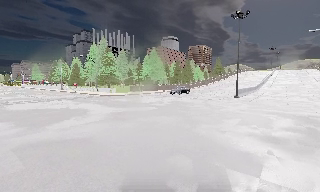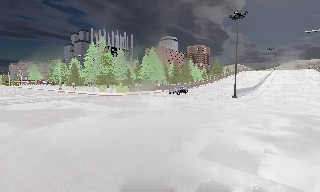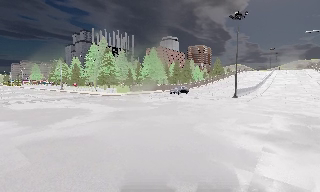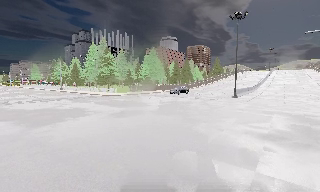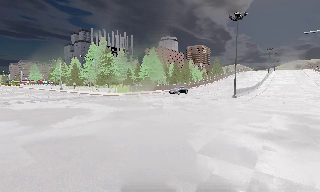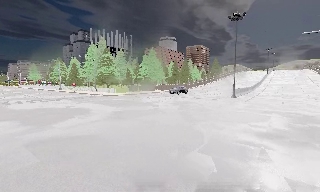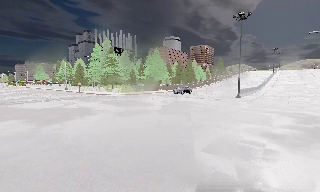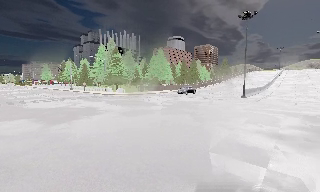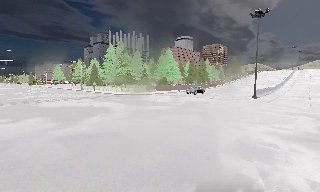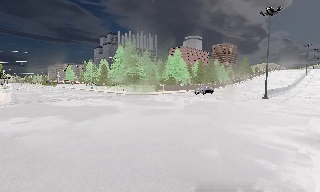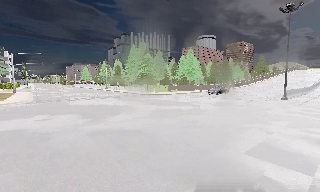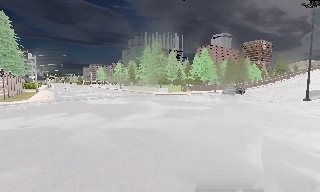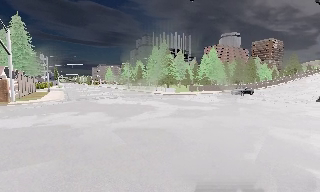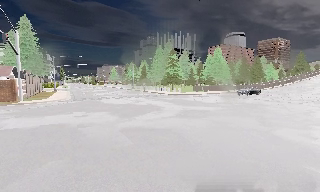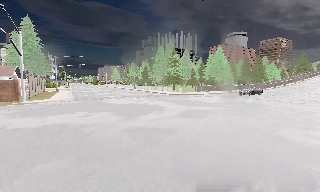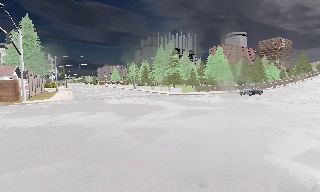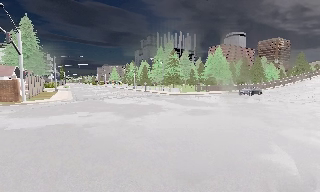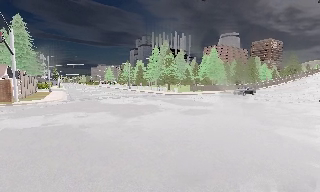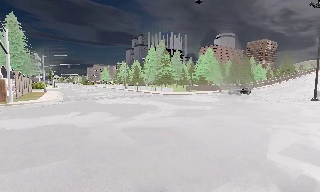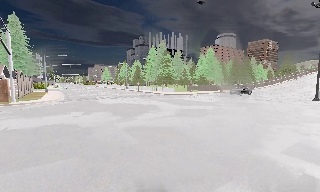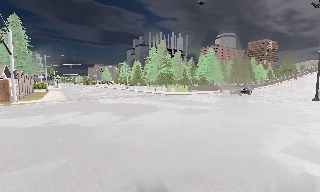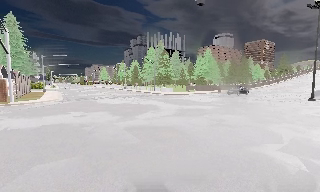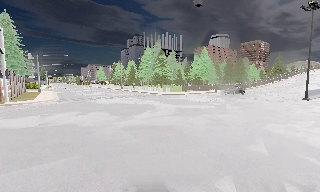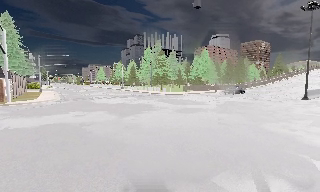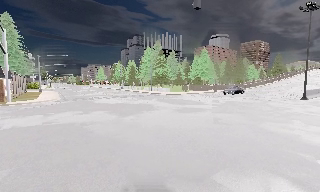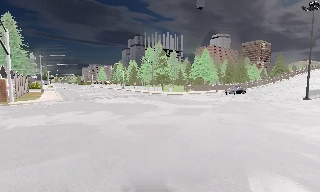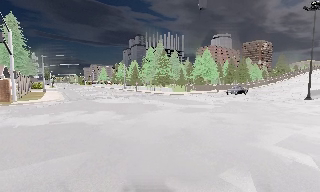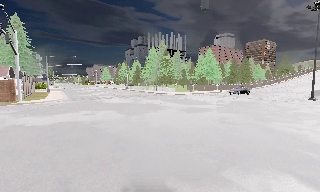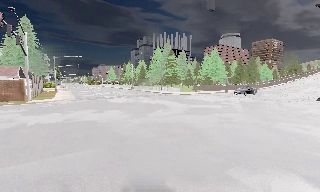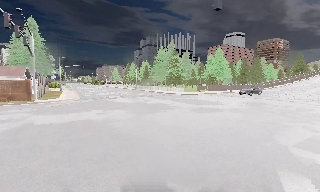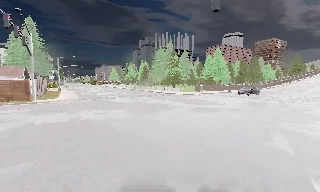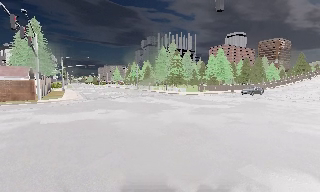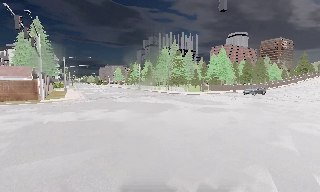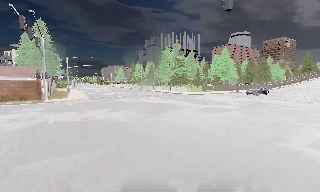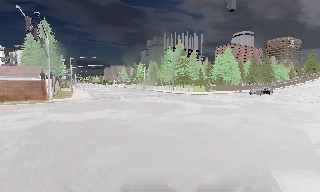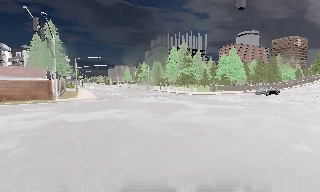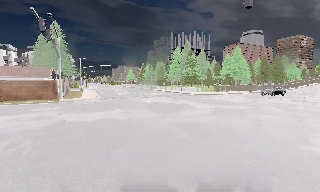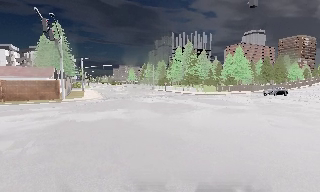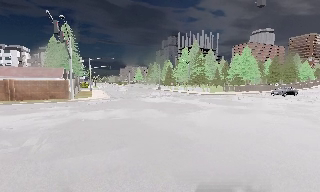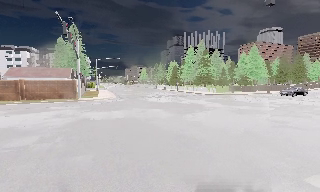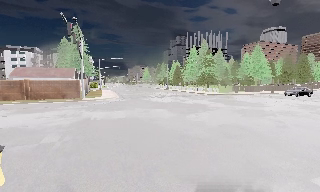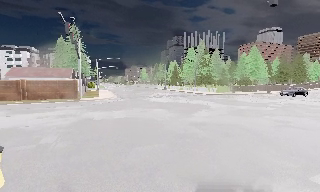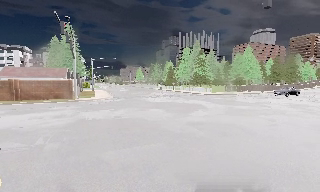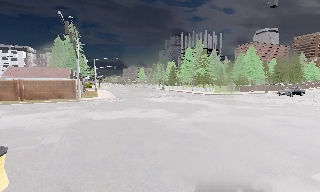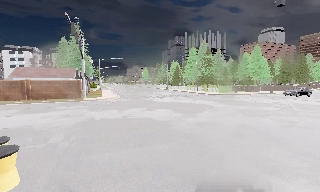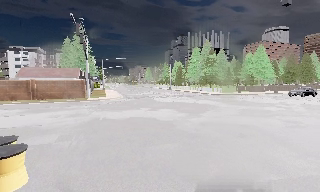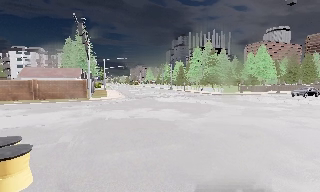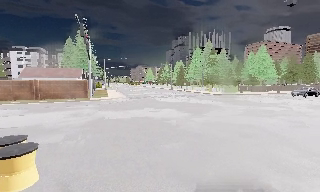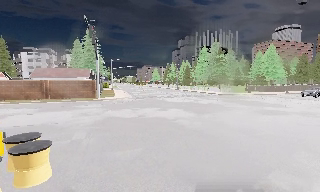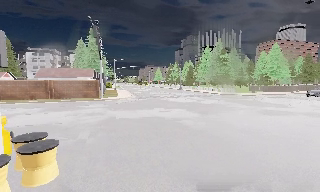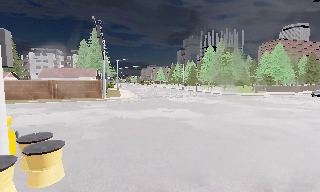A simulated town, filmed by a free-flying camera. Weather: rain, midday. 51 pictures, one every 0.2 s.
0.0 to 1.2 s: The camera travels backward, about 0.5 m, so what stands in front gets smaller.
1.2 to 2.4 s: The camera pans to its left, which is counterclockwise from overhead, by about 20 degrees.
2.4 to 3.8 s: The camera travels to its left, about 0.5 m, so close, fixed things drift to the right.
3.8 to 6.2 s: The camera travels backward and to its left, about 1 m, so what stands in front gets smaller.
6.2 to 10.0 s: The camera swings to its left by about 15 degrees, and the scene slides to the right. It travels to its left, about 2 m, so close, fixed things drift to the right.
The film runs backward here.
